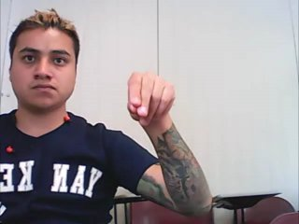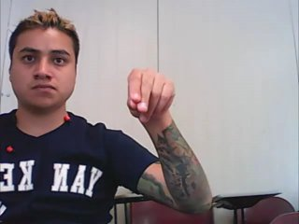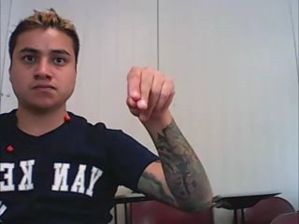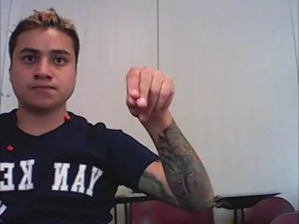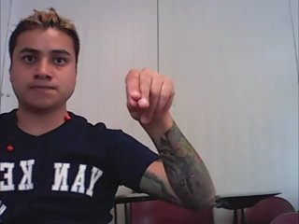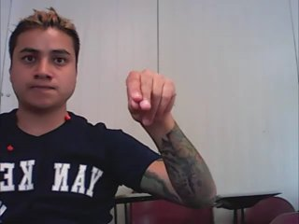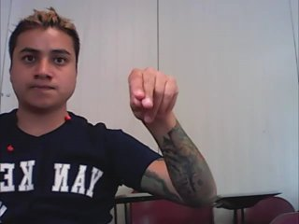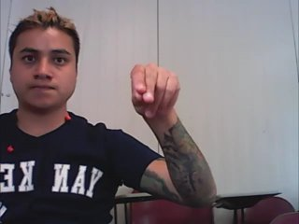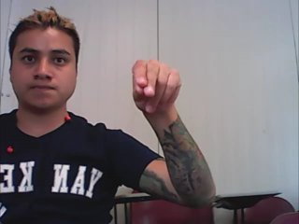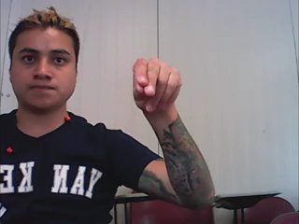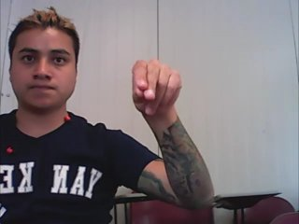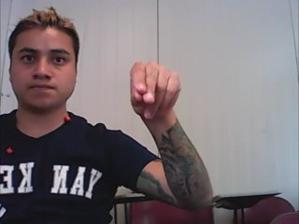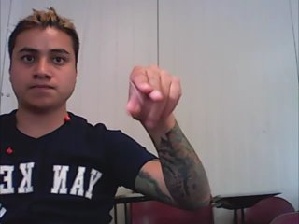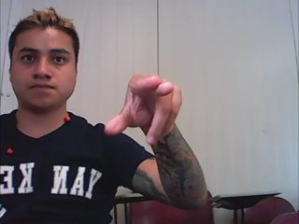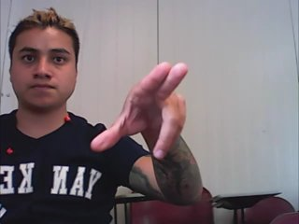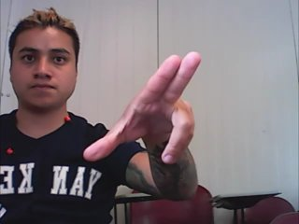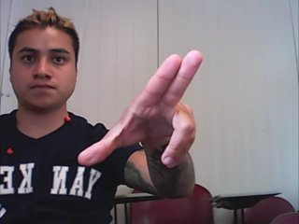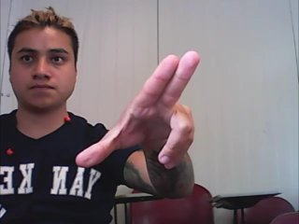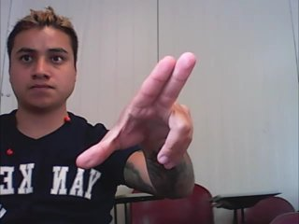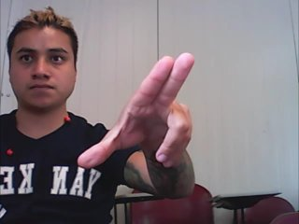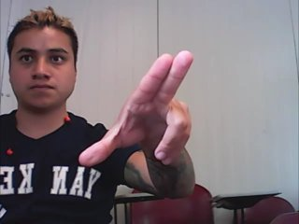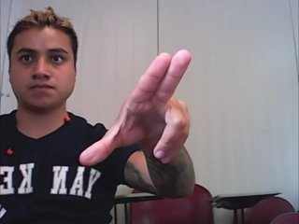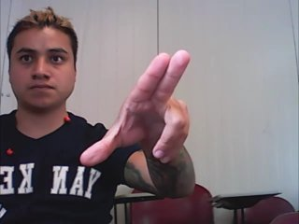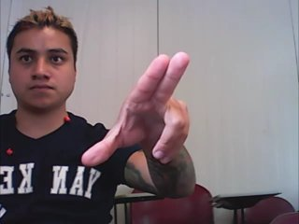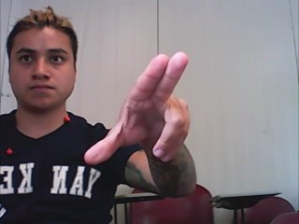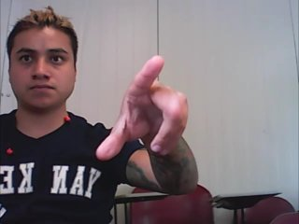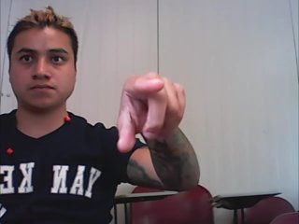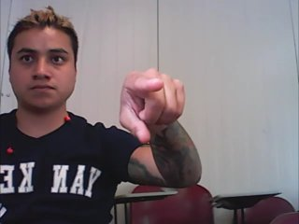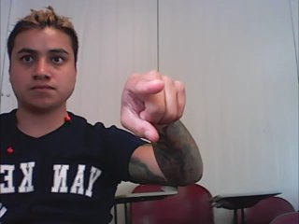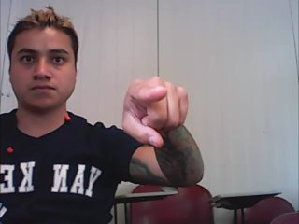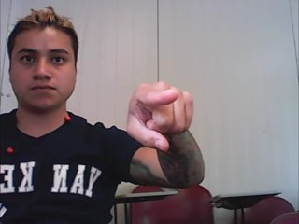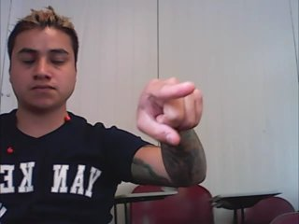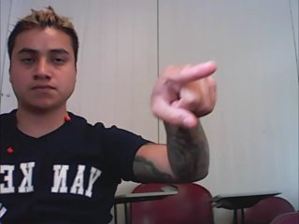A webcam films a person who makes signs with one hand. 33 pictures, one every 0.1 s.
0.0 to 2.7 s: Zoom in.
2.8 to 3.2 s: Pointing with one finger.
